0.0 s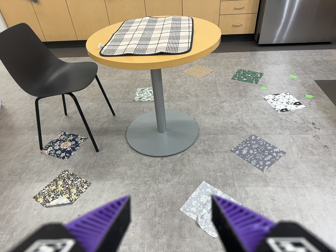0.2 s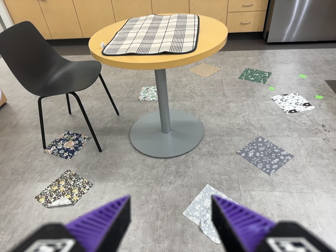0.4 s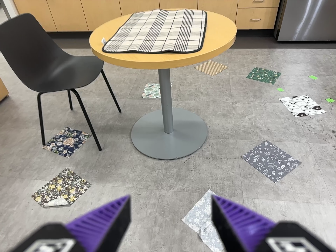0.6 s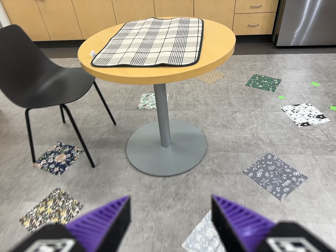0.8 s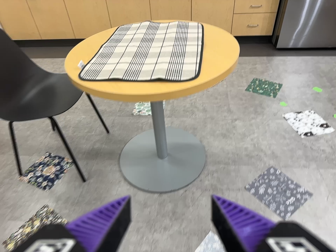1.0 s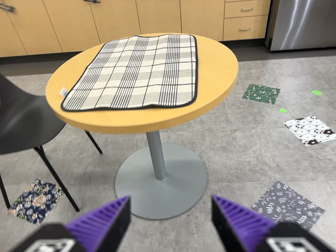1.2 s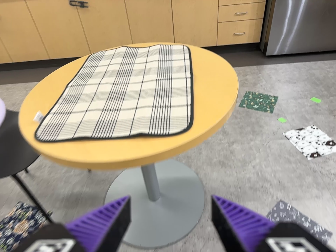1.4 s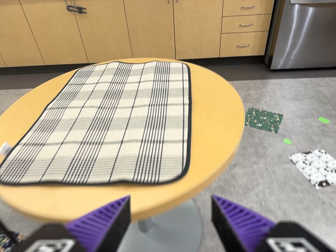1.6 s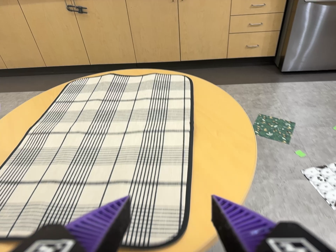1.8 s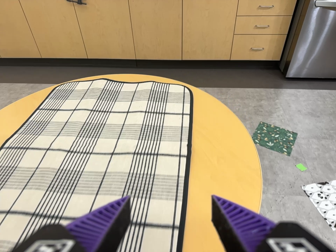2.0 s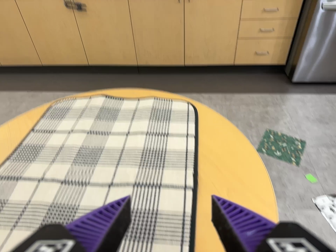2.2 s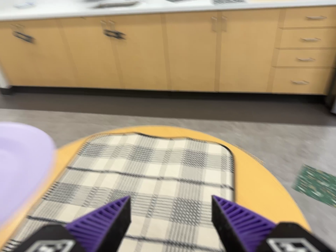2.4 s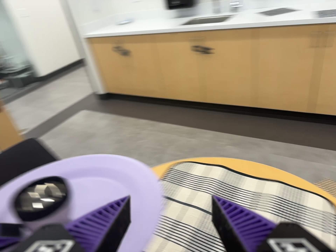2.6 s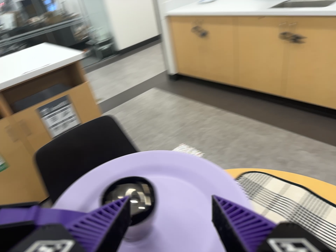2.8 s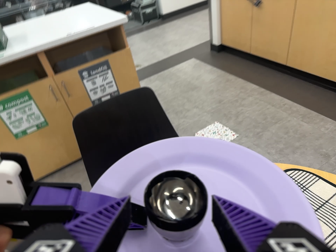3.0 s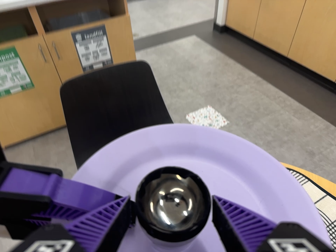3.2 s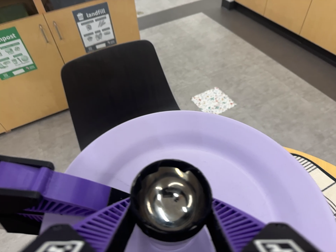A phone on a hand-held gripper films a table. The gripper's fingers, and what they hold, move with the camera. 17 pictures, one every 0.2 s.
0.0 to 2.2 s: The camera travels forward and toward the top of its view, about 120 cm, so what stands in front looms larger.
2.2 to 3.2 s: The camera swings to its left by about 40 degrees, and the scene slides to the right. It travels toward the top of its view, forward and to its left, about 28 cm. Its aim tips toward the bottom of its view by about 20 degrees. It rolls about its line of sight by about 30 degrees, and the scene rotates clockwise.
The film runs forward here.
